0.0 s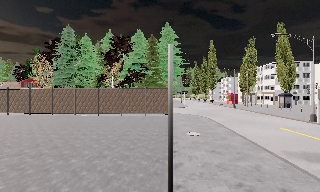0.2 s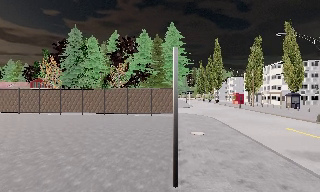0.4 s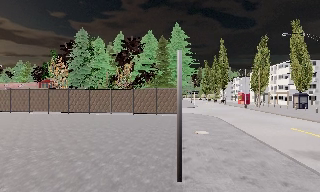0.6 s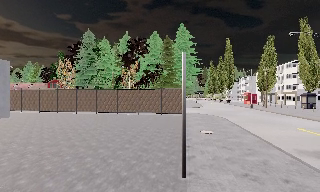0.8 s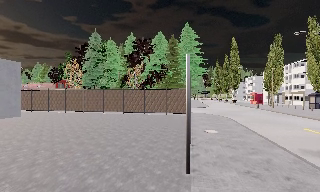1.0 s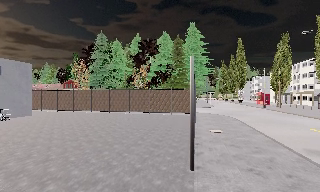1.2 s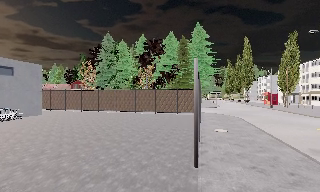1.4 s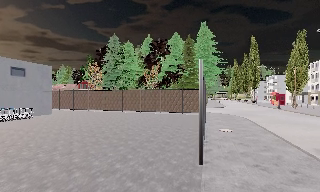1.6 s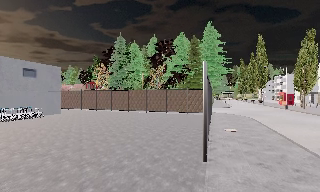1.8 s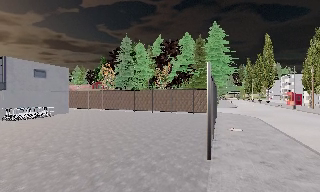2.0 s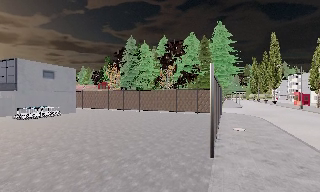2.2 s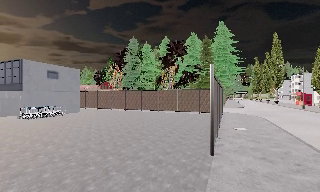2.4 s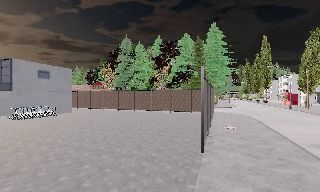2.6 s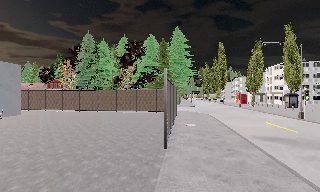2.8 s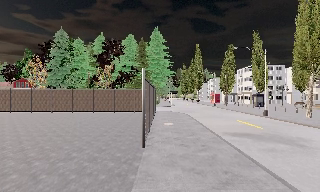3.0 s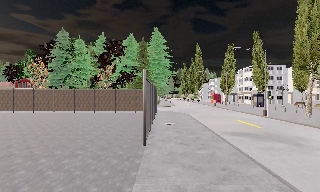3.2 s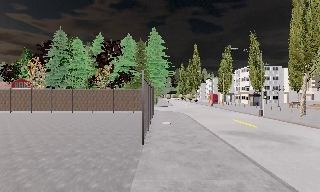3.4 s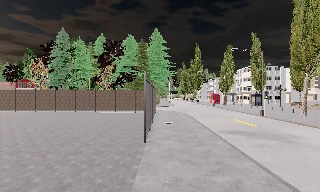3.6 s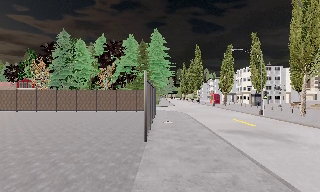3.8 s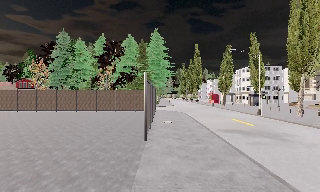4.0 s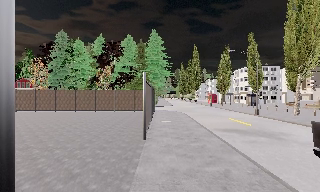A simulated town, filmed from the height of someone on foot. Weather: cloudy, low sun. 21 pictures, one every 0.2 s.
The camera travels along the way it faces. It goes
backward.
0.0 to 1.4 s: The scene slides to the right, as the camera pans about 15 degrees to its left. It travels backward, about 1.5 m, so what stands in front gets smaller.
1.4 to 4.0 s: The camera swings to its right by about 15 degrees, and the scene slides to the left. It travels backward, about 3 m, so what stands in front gets smaller.
The film runs backward here.
